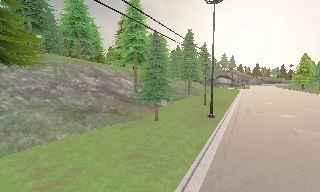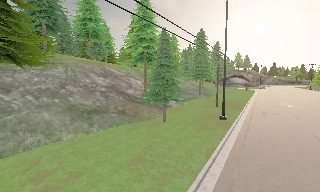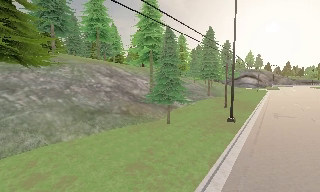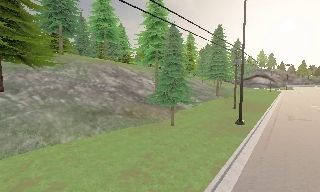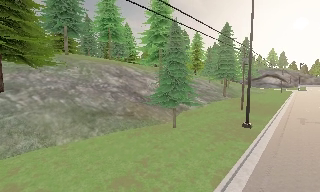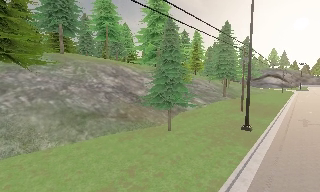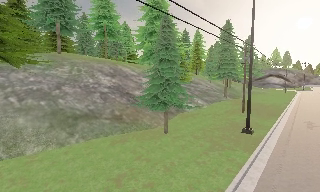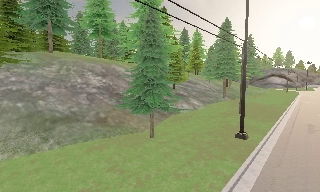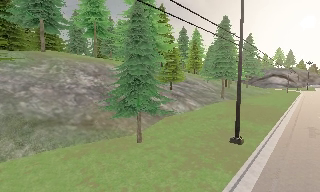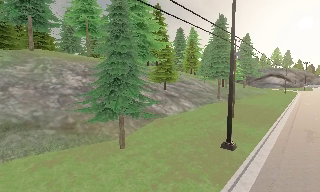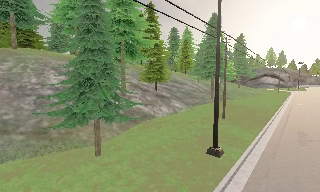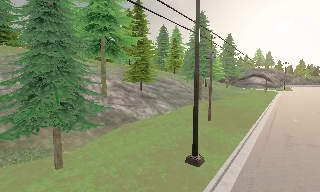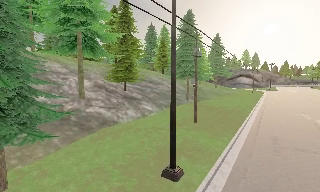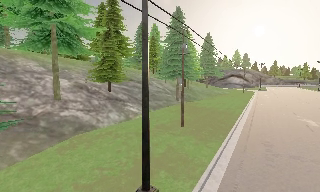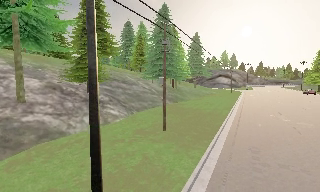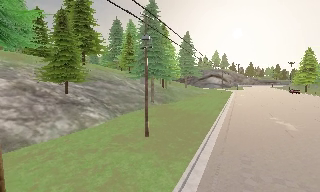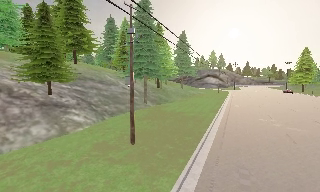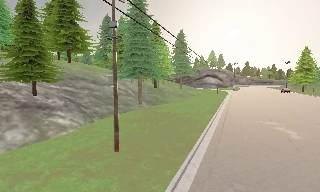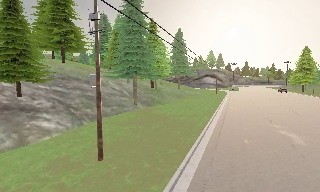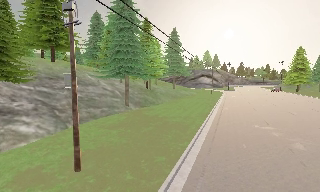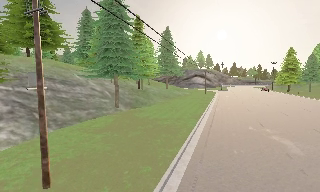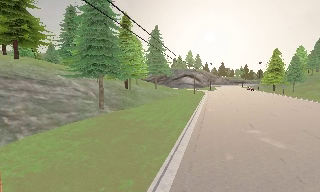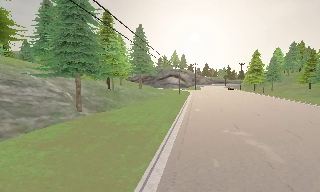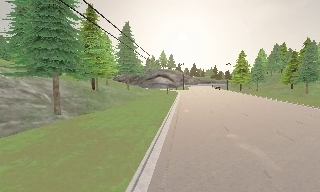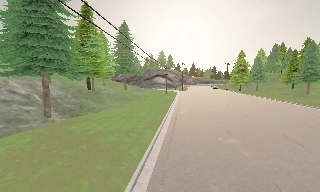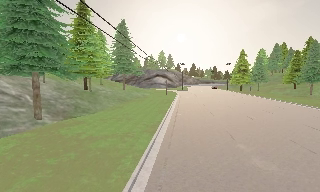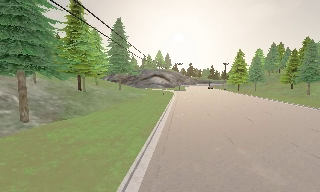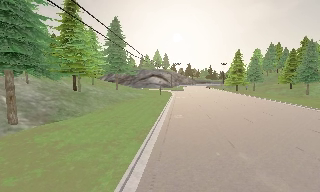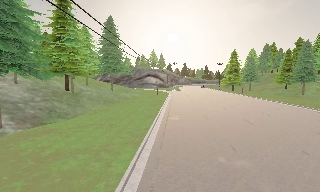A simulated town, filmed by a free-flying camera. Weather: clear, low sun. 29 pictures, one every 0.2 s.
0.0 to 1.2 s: The camera pans to its left, which is counterclockwise from overhead, by about 15 degrees. It travels forward and to its right, about 4.5 m, so what stands in front looms larger.
1.2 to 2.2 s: The camera travels forward and to its right, about 6 m, so what stands in front looms larger.
2.2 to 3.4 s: The camera pans to its right, which is clockwise from overhead, by about 15 degrees. It travels forward and to its right, about 8 m, so what stands in front looms larger.
3.4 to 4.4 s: The camera swings to its right by about 10 degrees, and the scene slides to the left. It travels forward, about 4.5 m, so what stands in front looms larger.
4.4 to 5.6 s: The camera travels forward, about 5 m, so what stands in front looms larger.
The film runs forward here.
